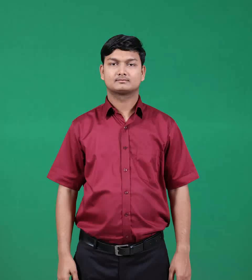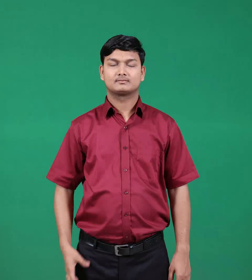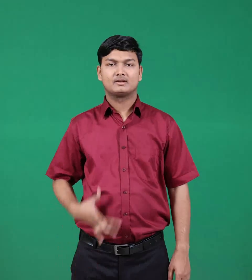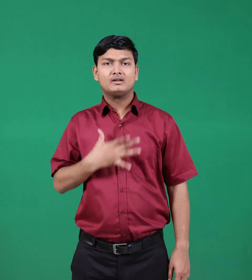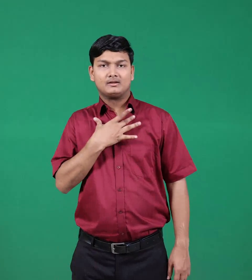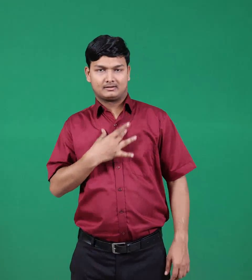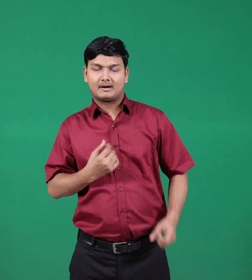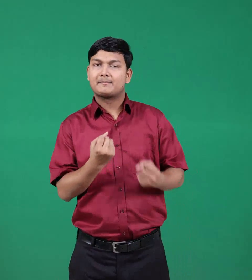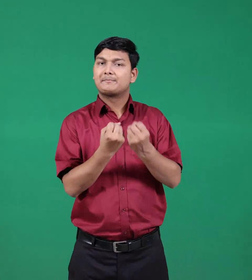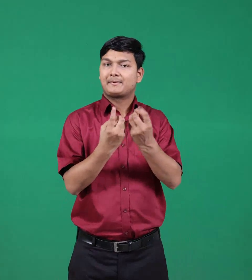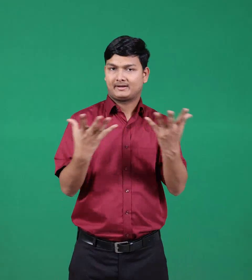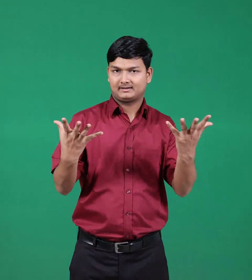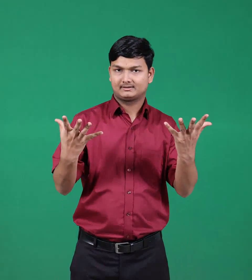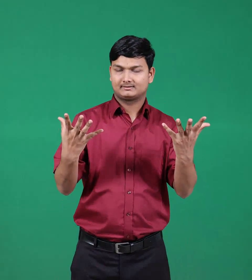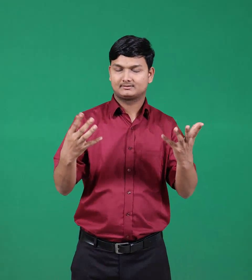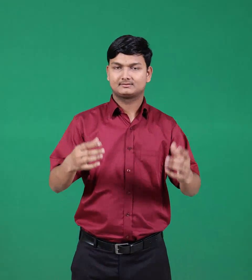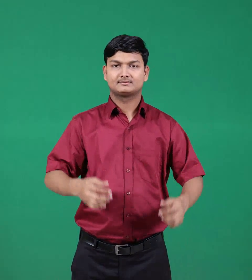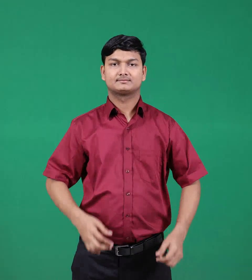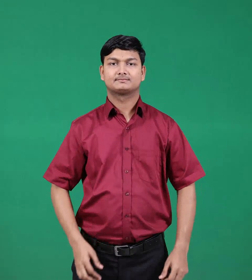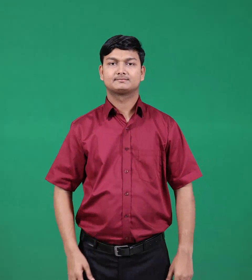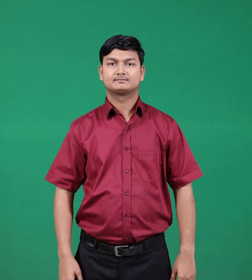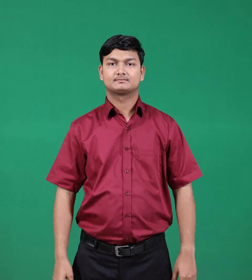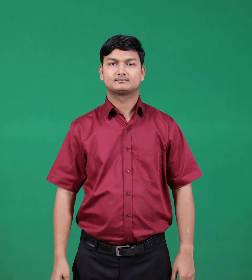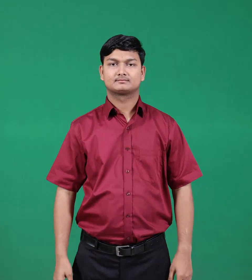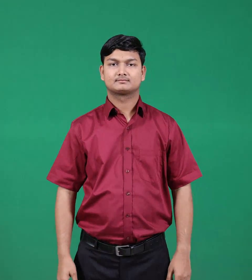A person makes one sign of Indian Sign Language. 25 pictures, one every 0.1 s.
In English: necklaces
